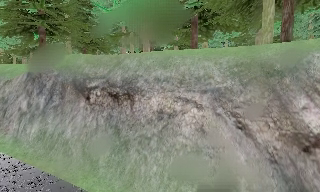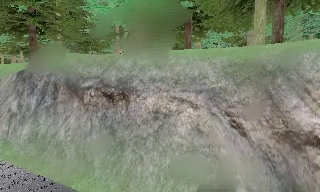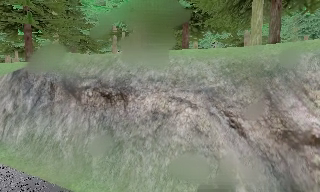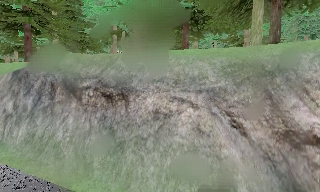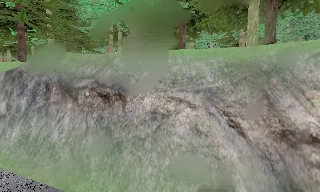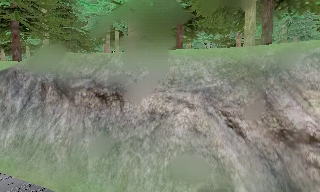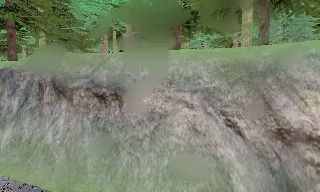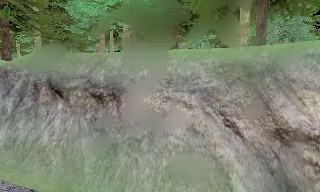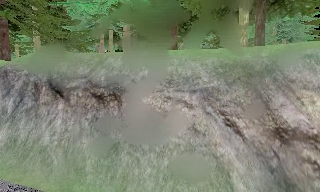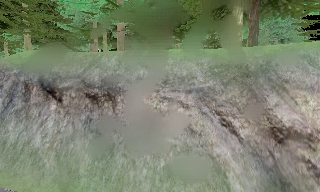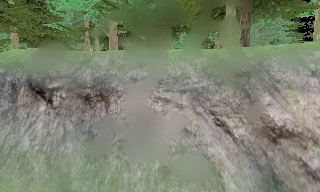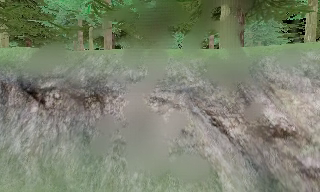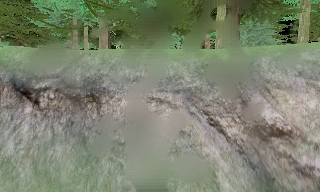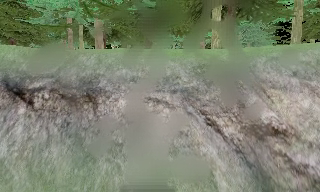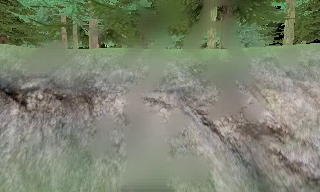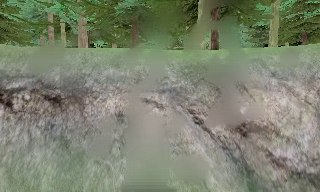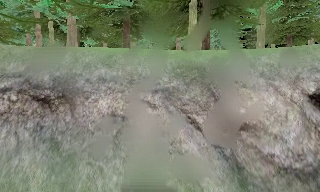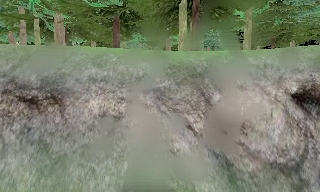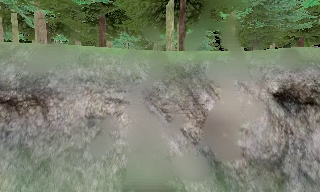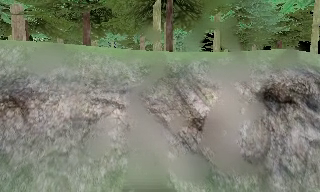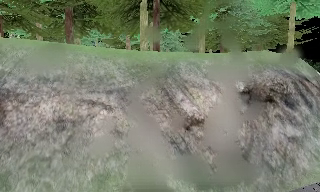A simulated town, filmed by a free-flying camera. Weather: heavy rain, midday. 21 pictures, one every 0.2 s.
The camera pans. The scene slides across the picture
to the left.
The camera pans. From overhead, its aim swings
clockwise.
0.0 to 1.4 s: The camera travels to its left, about 0.5 m.
1.4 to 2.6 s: The camera swings to its right by about 10 degrees, and the scene slides to the left.
2.6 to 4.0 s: The scene slides to the left, as the camera pans about 25 degrees to its right. It travels to its left, about 0.5 m.
The film runs forward here.
